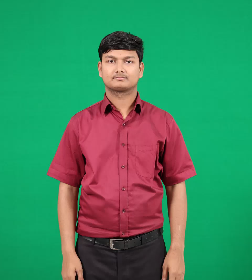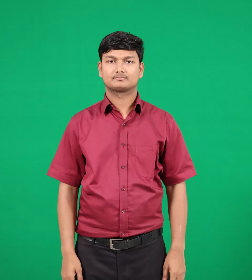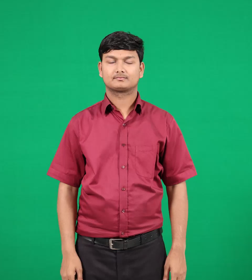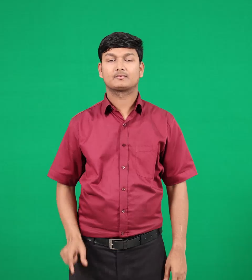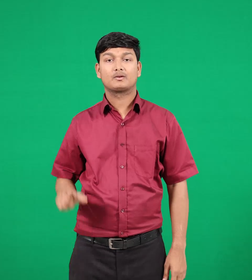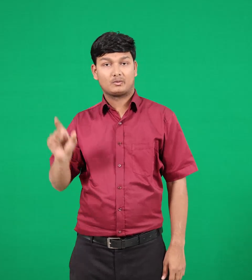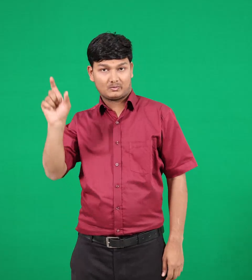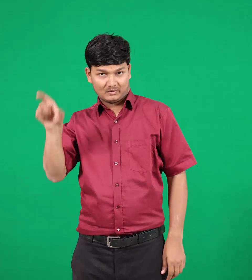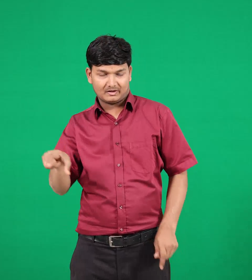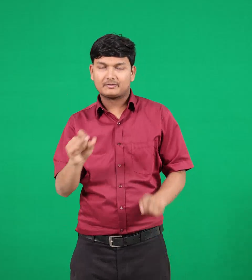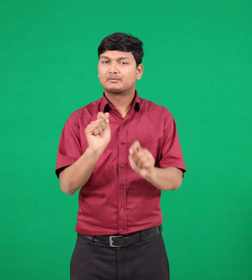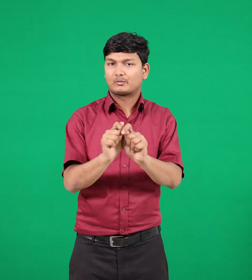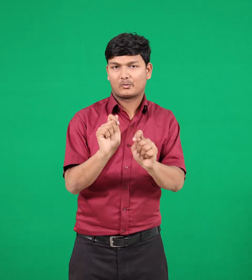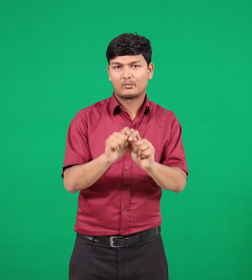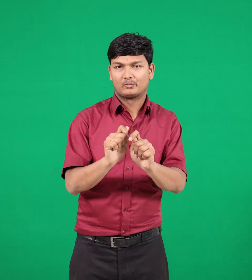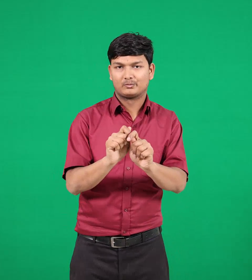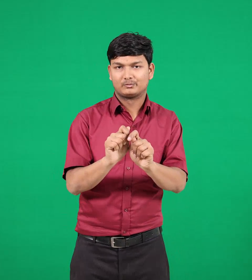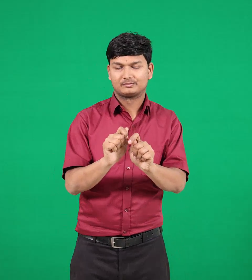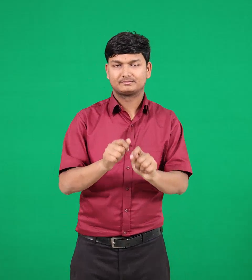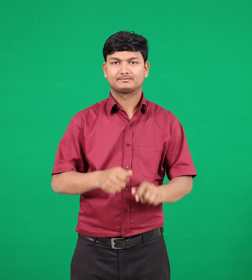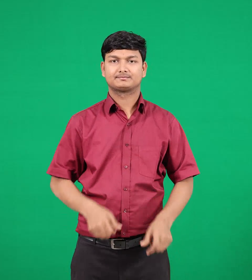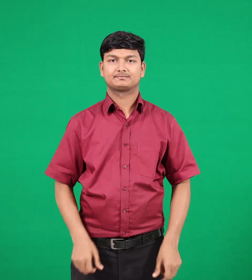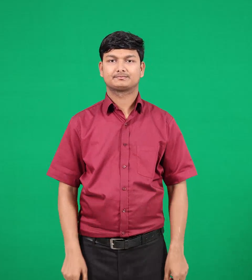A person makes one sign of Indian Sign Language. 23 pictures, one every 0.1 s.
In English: worker
